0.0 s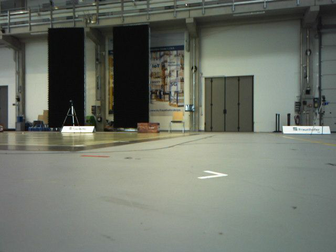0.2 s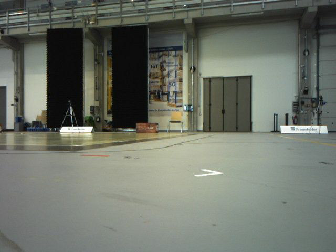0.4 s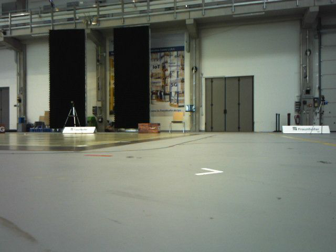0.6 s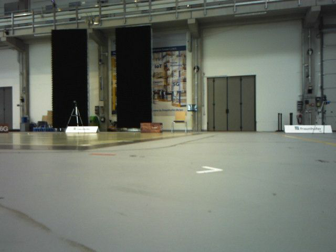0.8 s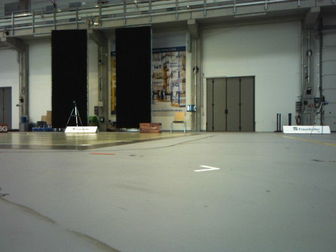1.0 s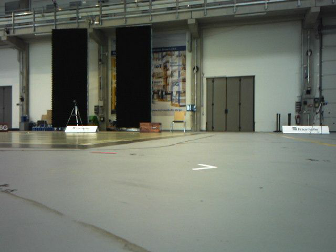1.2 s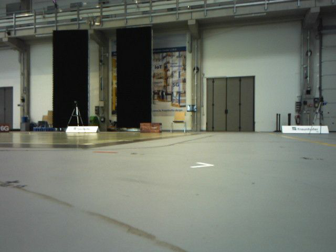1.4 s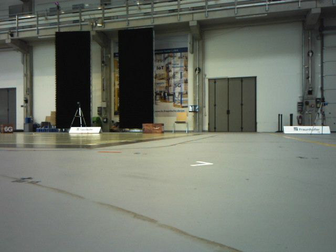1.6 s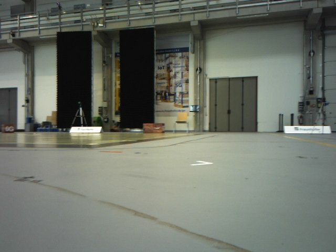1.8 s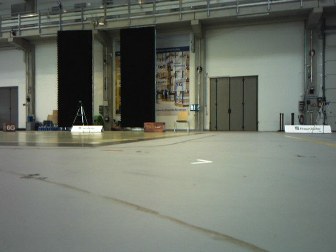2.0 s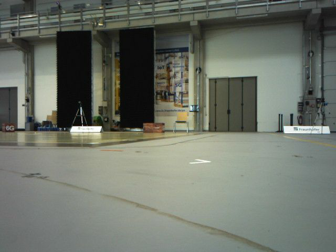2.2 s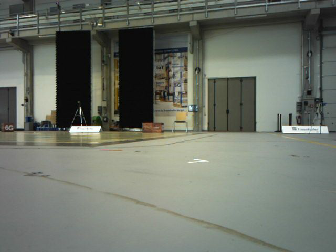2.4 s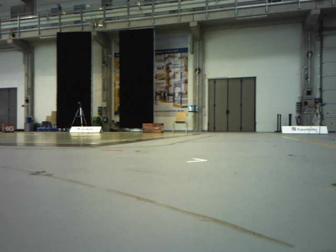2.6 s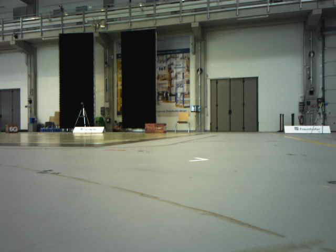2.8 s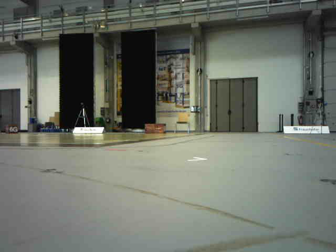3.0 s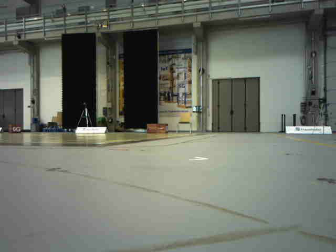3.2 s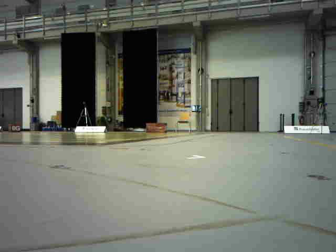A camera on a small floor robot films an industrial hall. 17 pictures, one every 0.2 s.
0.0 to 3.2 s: The camera travels backward, about 0.6 m, so what stands in front gets smaller.
The film runs backward here.
